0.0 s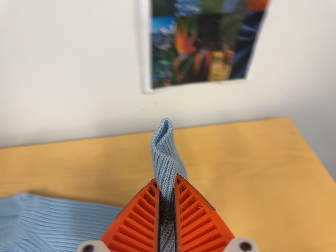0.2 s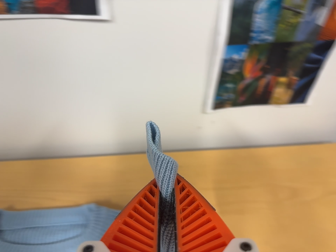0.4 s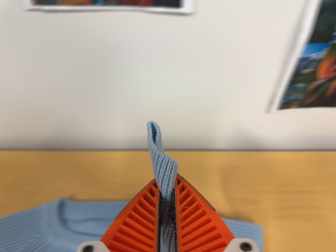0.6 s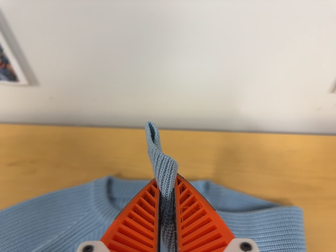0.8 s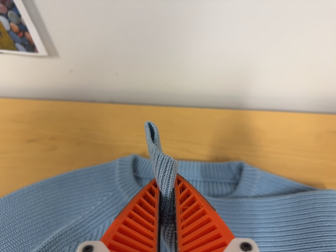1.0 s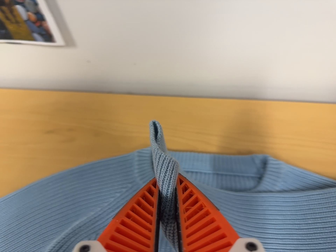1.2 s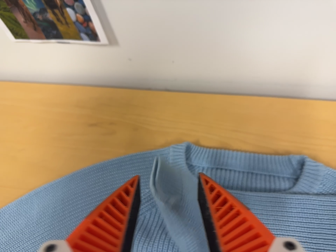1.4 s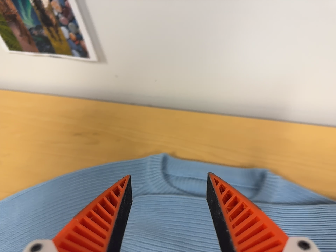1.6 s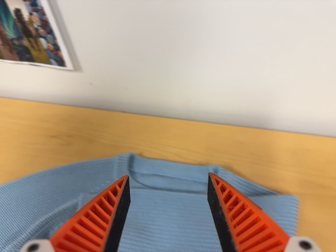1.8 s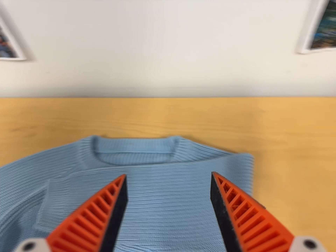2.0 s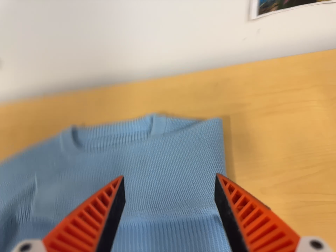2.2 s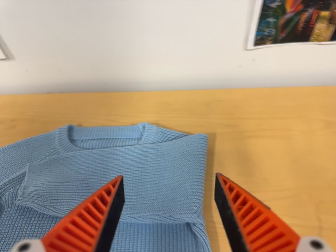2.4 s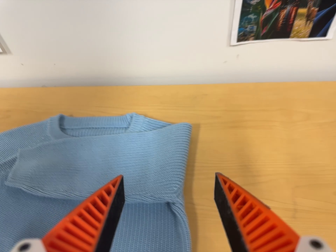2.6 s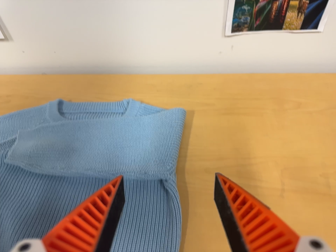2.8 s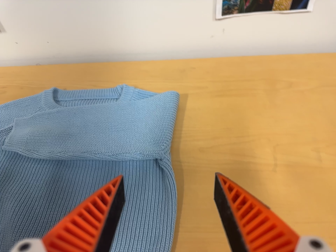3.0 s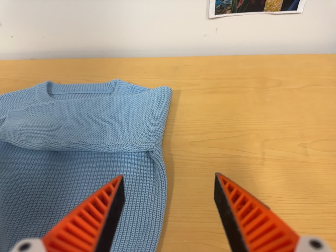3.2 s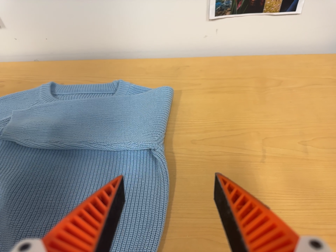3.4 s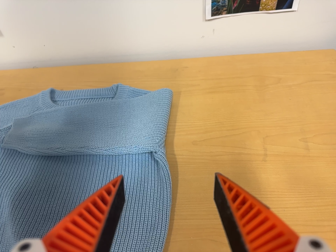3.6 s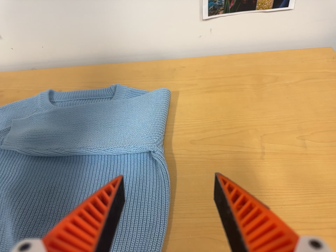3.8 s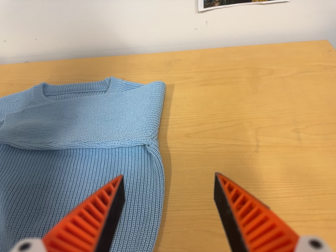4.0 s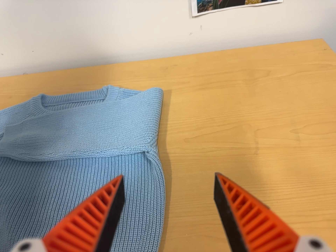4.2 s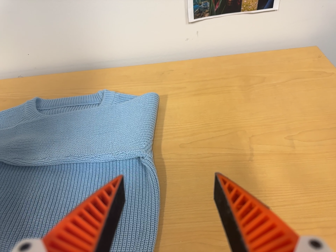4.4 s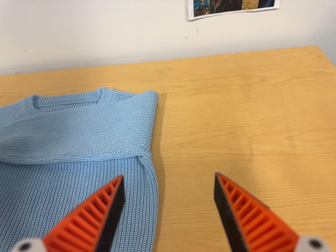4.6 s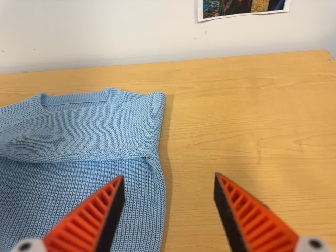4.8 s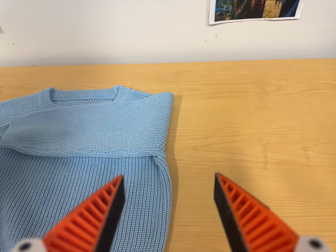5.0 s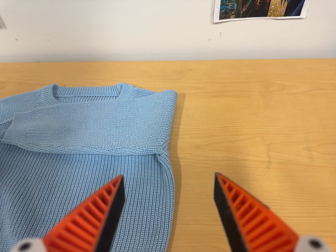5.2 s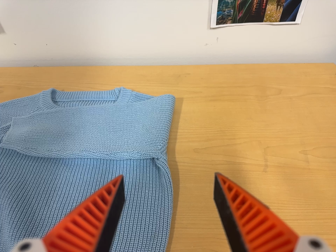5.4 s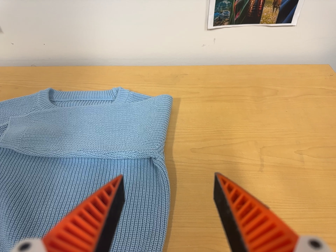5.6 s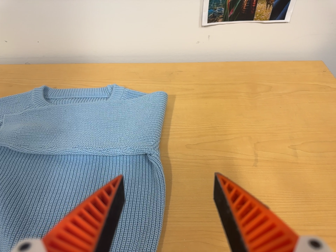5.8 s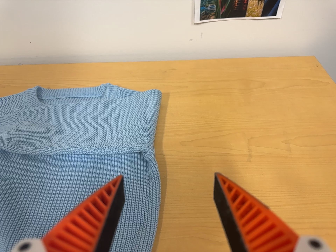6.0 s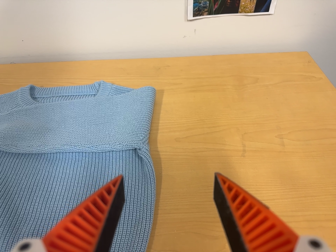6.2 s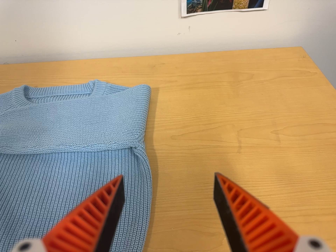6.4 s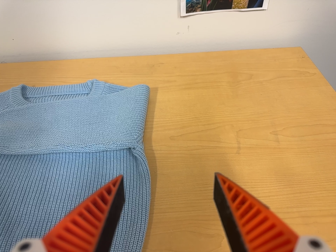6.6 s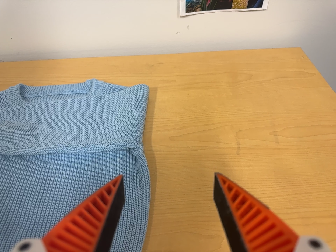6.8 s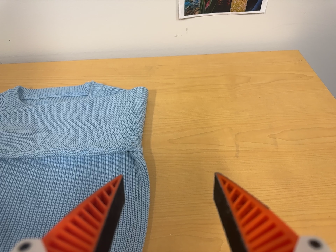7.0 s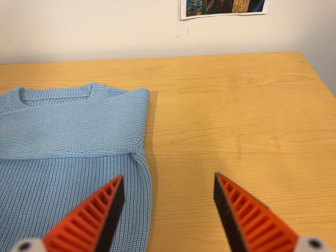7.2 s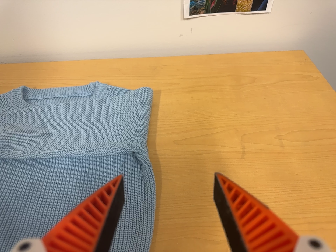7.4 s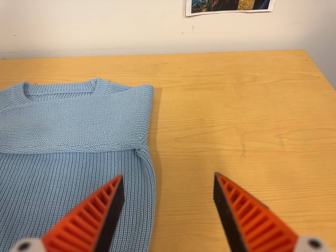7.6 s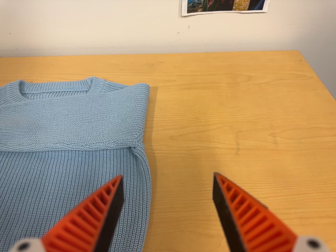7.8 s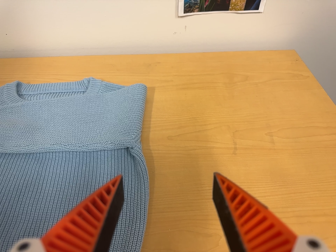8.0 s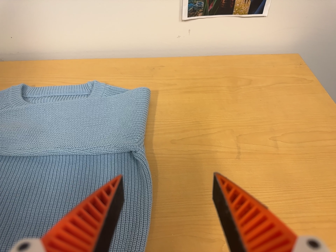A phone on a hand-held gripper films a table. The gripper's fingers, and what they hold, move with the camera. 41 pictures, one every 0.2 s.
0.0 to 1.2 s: The camera swings to its left by about 25 degrees, and the scene slides to the right. It travels to its left, about 24 cm, so close, fixed things drift to the right. Its aim tips toward the bottom of its view by about 10 degrees, and the scene shifts upward. It rolls about its line of sight by about 10 degrees, and the scene rotates clockwise.
1.2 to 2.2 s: The camera swings to its right by about 15 degrees, and the scene slides to the left. It travels backward, to its right and toward the bottom of its view, about 22 cm, so what stands in front gets smaller.
2.2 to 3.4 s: The camera travels toward the bottom of its view, backward and to its right, about 14 cm, so close, fixed things drift upward.
3.4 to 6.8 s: The camera shifts only a little, or ends up much as it began.
6.8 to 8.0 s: The camera keeps its place and its aim.
The film runs forward here.
